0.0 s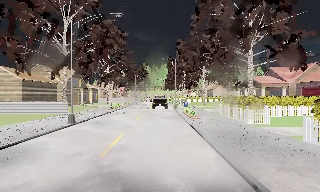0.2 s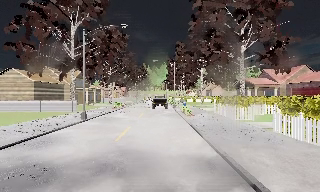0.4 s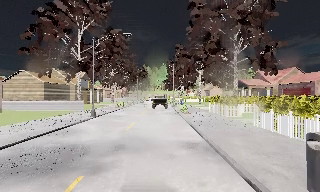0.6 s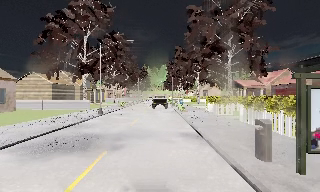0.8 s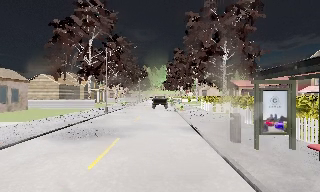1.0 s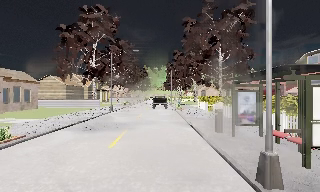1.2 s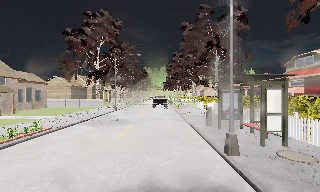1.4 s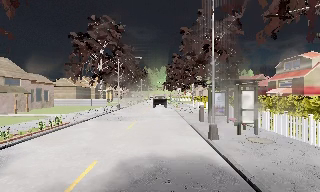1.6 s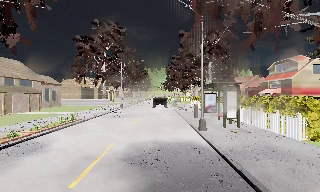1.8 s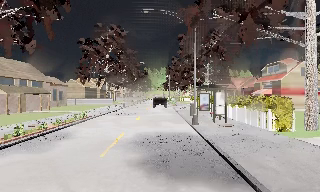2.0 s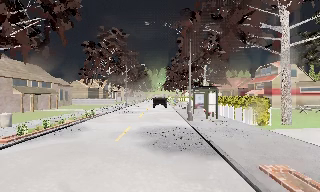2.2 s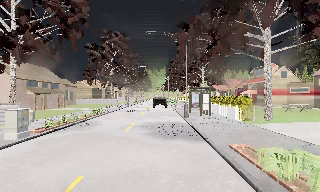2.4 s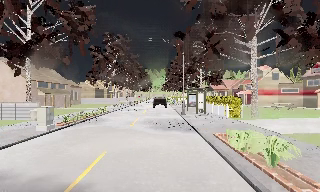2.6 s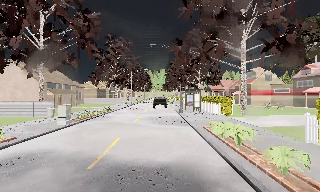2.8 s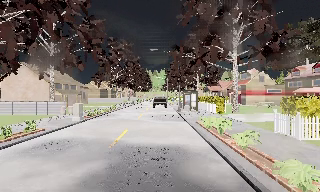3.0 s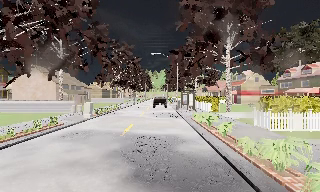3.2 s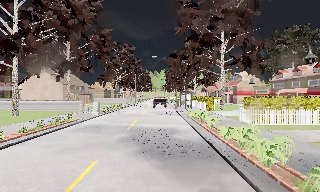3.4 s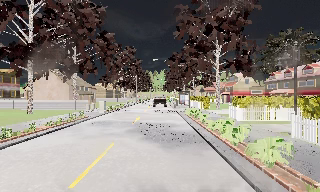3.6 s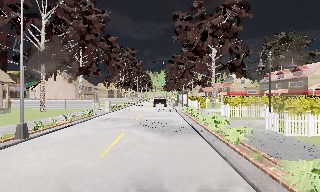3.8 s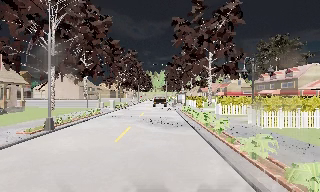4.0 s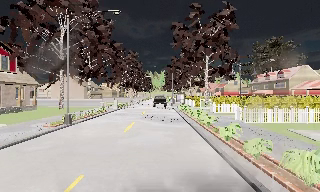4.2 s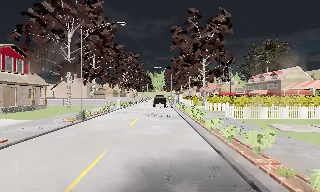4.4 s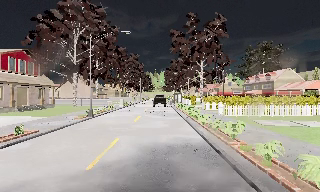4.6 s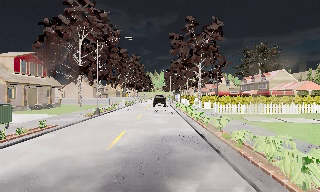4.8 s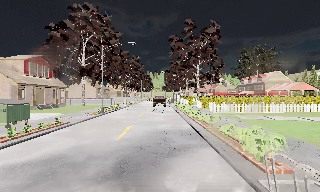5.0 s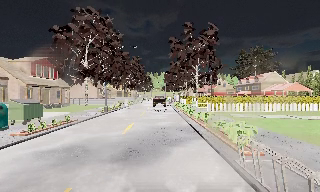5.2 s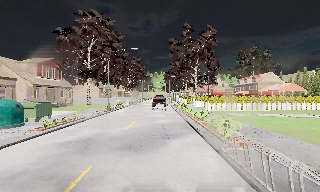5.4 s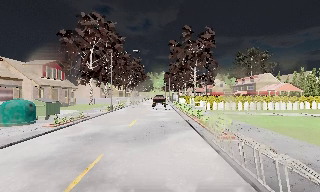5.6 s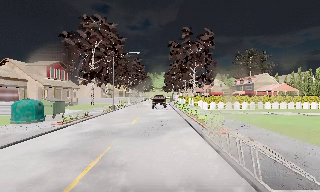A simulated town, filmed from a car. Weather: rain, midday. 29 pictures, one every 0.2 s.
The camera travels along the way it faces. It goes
backward.
0.0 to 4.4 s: The camera travels backward, about 40 m, so what stands in front gets smaller.
4.4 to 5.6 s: The camera travels backward, about 7 m, so what stands in front gets smaller. It loses speed.
The film runs backward here.
